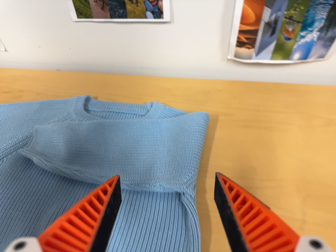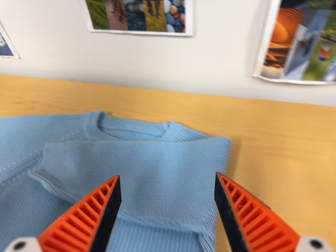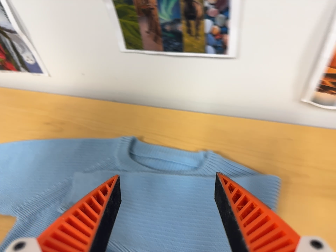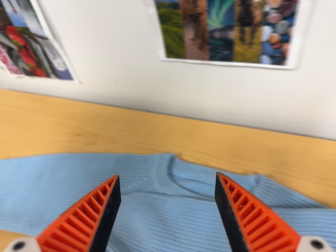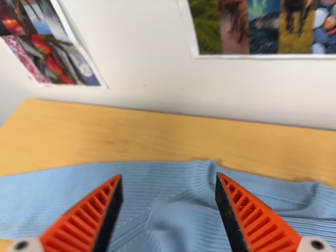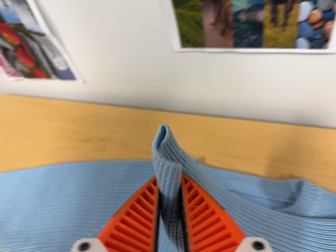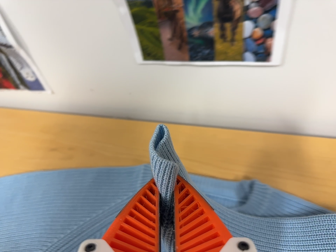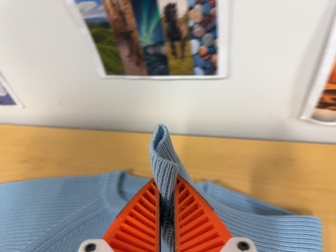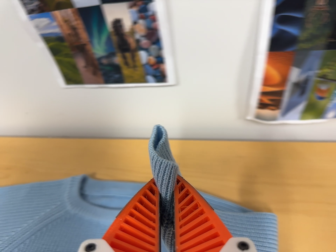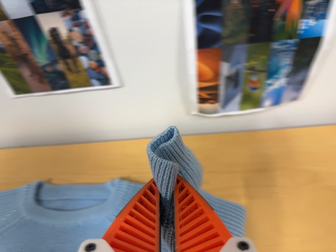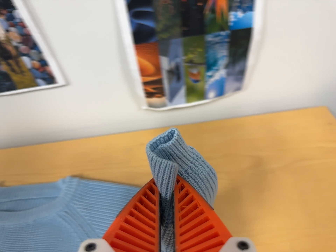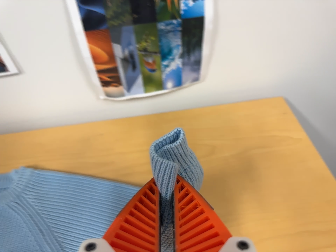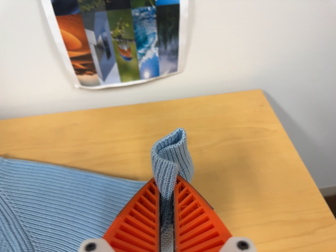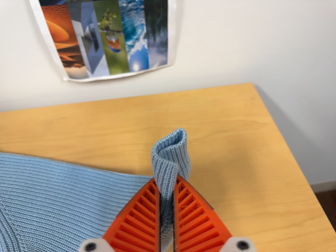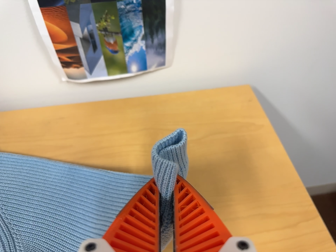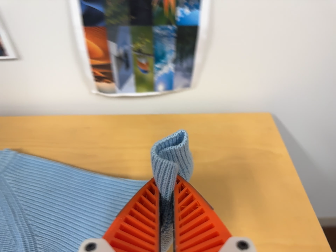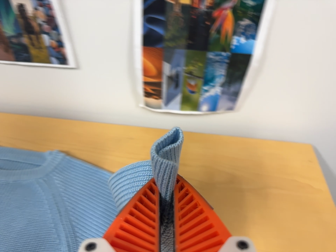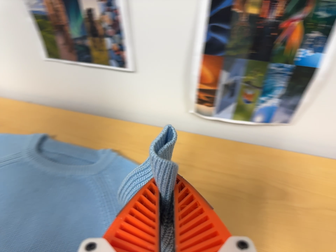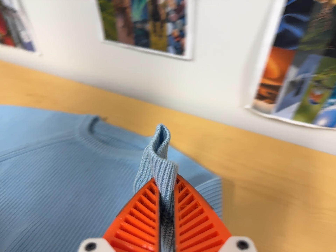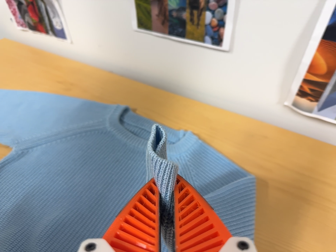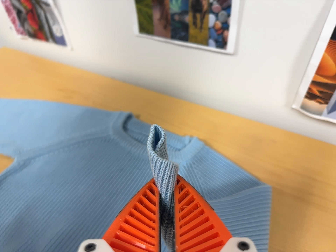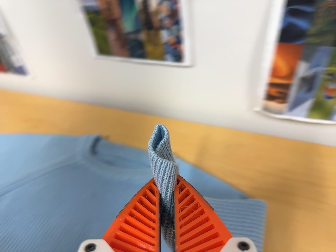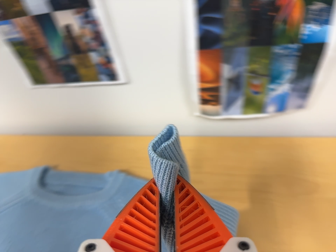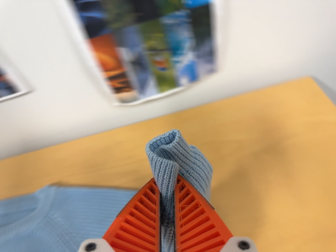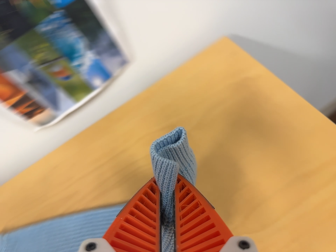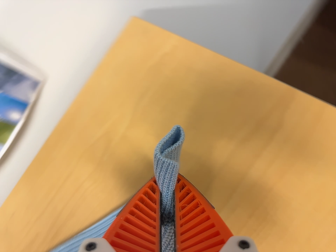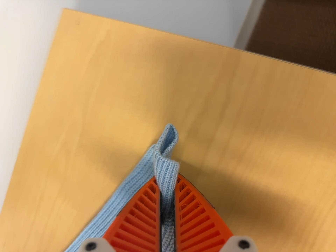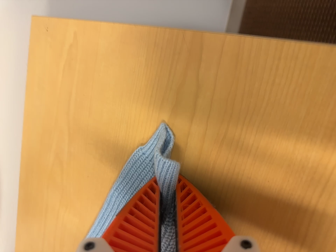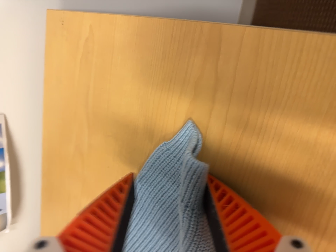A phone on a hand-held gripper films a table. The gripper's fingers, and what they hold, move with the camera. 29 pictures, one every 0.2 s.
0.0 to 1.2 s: The camera travels toward the top of its view, forward and to its left, about 22 cm, so close, fixed things drift downward.
1.2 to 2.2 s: The camera swings to its right by about 20 degrees, and the scene slides to the left. It travels to its right, about 28 cm, so close, fixed things drift to the left. It rolls about its line of sight by about 15 degrees, and the scene rotates counterclockwise.
2.2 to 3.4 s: The camera pans to its left by about 10 degrees. It rolls about its line of sight by about 20 degrees, and the scene rotates clockwise.
3.4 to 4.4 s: The camera rolls about its line of sight by about 10 degrees, and the scene rotates counterclockwise.
4.4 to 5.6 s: The camera travels to its right, about 38 cm, so close, fixed things drift to the left. Its aim tips toward the bottom of its view by about 20 degrees, and the scene shifts upward. It rolls about its line of sight by about 80 degrees, and the scene rotates counterclockwise.
The film runs backward here.
